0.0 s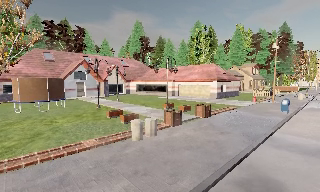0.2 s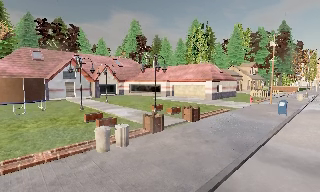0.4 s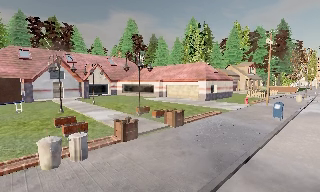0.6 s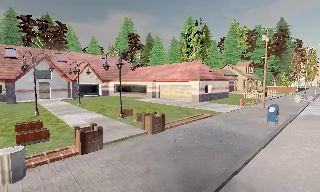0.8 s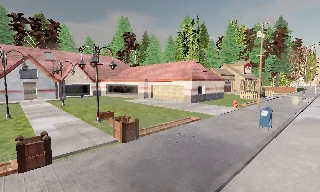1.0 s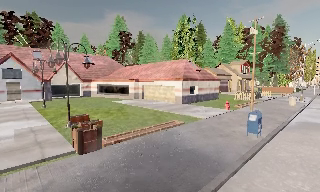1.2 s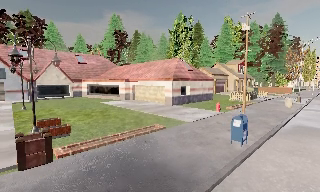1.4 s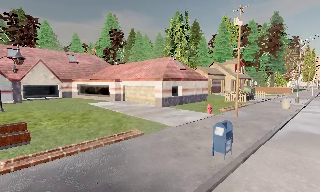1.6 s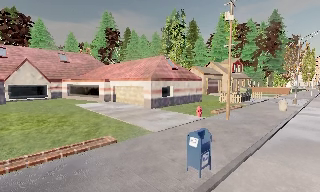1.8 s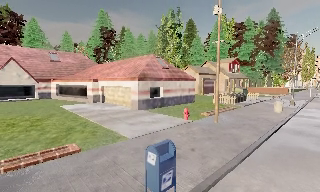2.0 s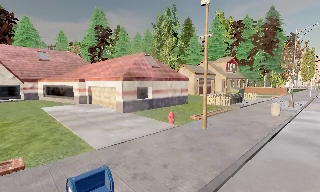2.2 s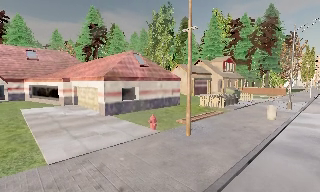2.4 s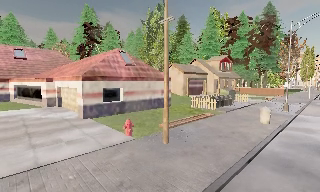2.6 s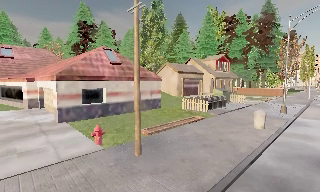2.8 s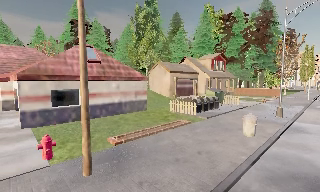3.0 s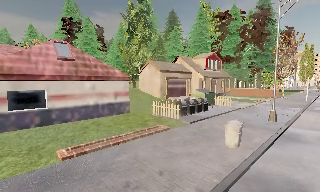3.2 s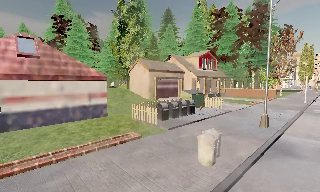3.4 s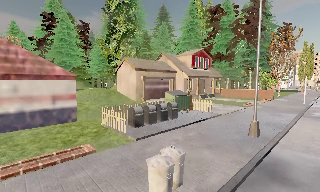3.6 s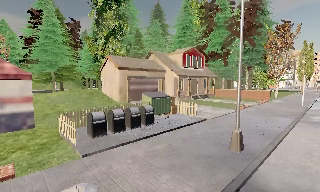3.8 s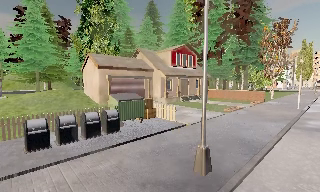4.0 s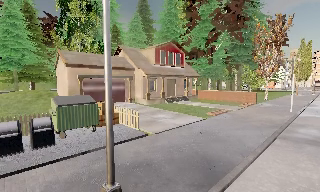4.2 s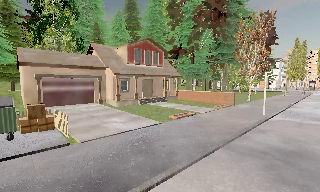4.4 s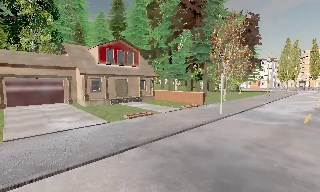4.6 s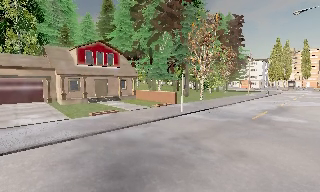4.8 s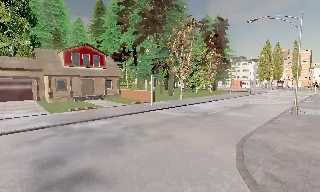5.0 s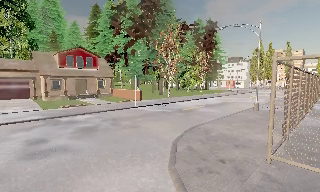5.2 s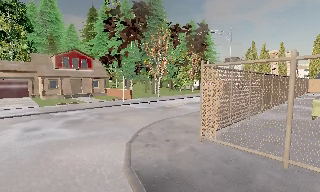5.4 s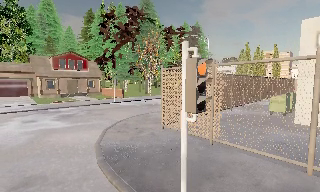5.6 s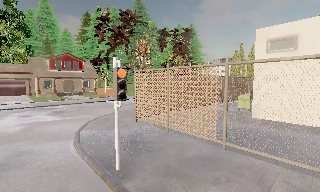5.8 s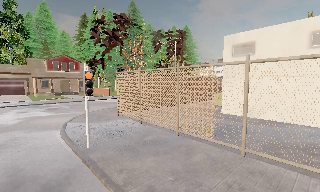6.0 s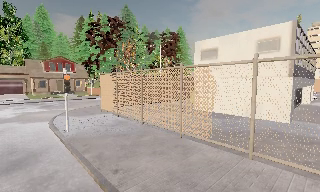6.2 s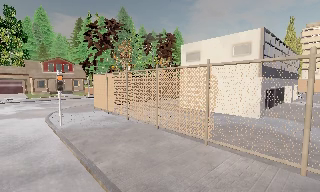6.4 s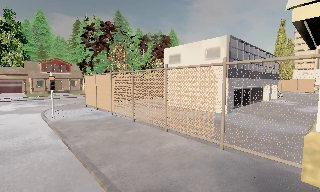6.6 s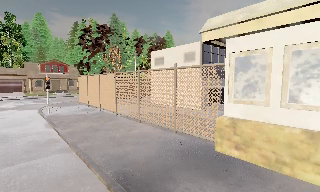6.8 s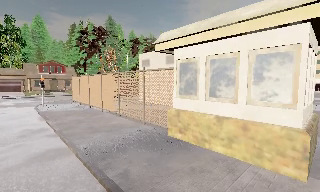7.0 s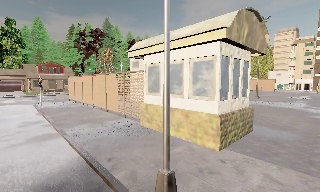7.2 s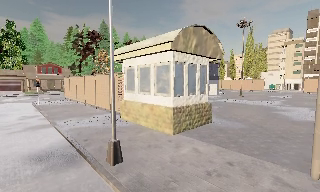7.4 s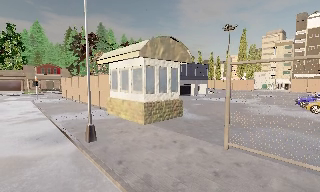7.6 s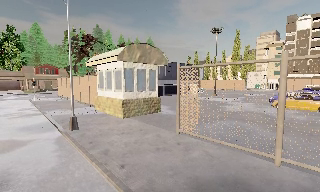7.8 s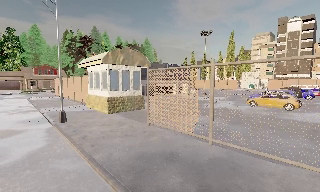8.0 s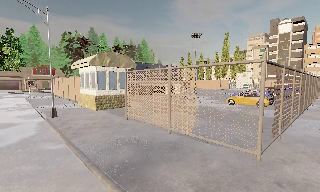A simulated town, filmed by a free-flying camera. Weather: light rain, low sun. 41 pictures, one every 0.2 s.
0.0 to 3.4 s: The camera travels to its right and forward, about 25 m, so close, fixed things drift to the left.
3.4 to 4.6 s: The camera travels to its right, about 15 m, so close, fixed things drift to the left.
4.6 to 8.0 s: The camera travels backward and to its right, about 40 m, so what stands in front gets smaller.
The film runs backward here.
